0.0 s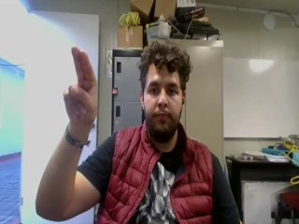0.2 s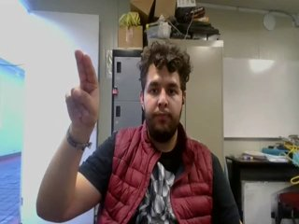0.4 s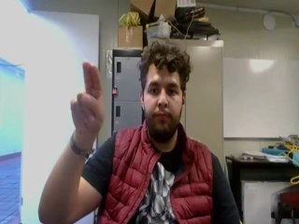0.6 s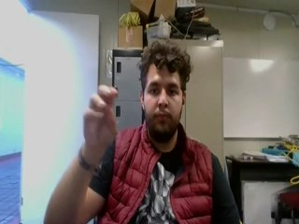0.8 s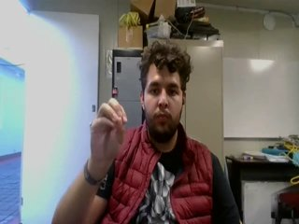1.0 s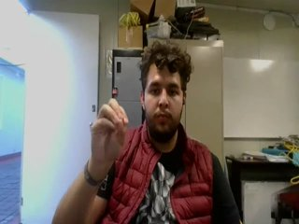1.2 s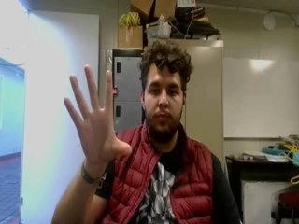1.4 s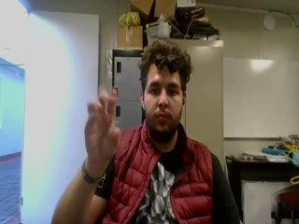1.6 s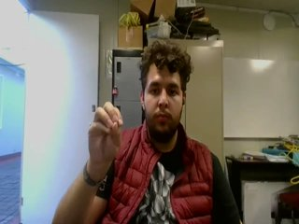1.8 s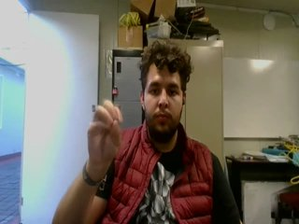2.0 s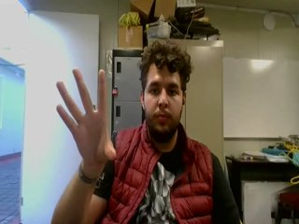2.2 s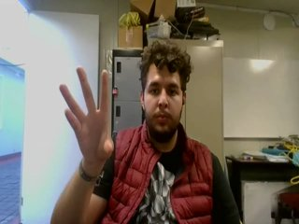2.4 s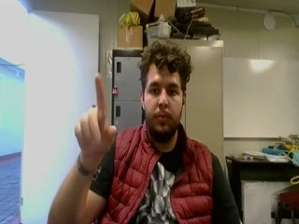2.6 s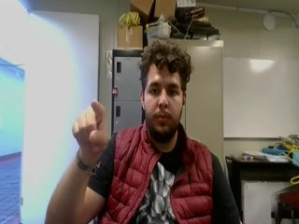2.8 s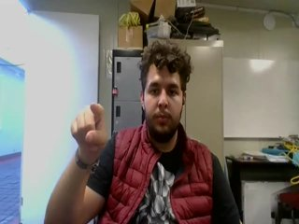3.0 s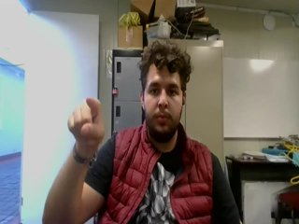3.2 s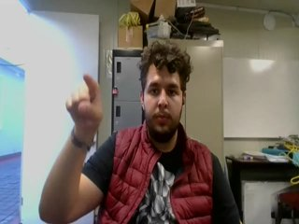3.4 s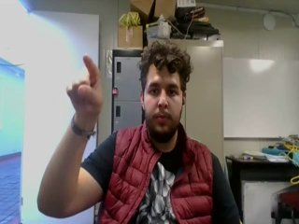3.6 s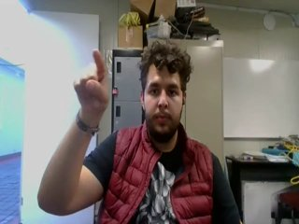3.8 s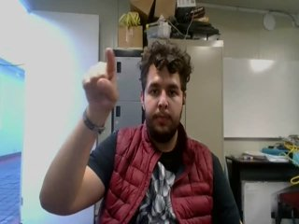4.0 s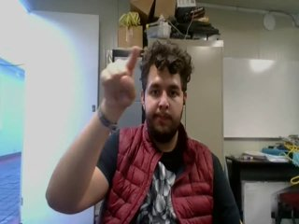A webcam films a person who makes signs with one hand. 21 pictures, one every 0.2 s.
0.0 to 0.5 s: Pointing with two fingers.
0.6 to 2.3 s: Open twice.
2.4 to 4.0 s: Pointing with one finger.
